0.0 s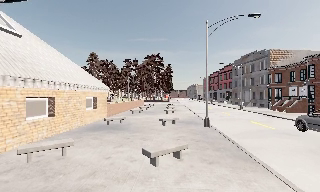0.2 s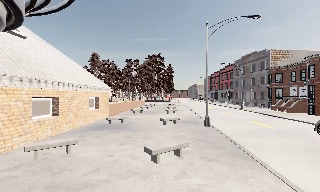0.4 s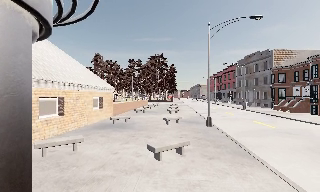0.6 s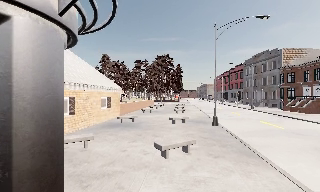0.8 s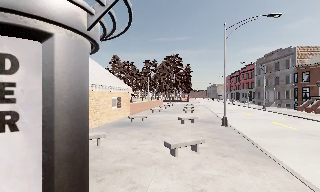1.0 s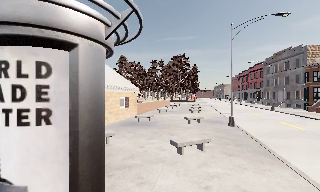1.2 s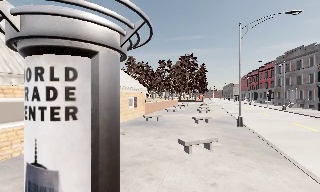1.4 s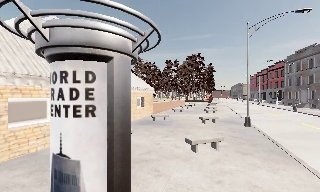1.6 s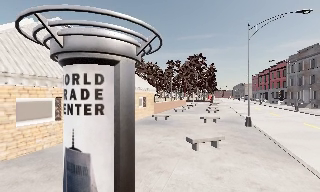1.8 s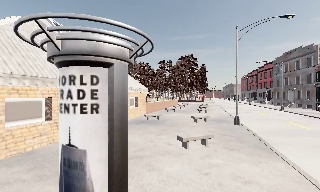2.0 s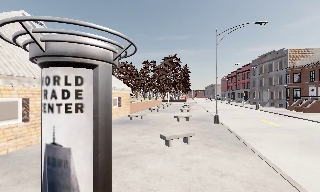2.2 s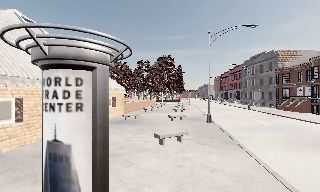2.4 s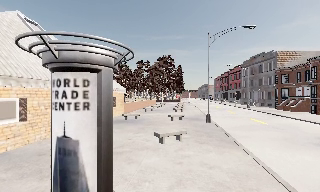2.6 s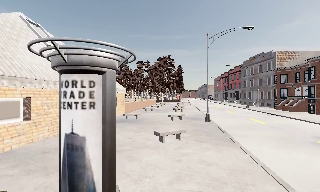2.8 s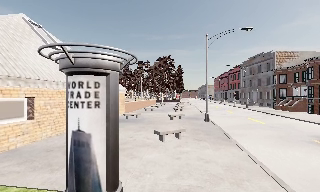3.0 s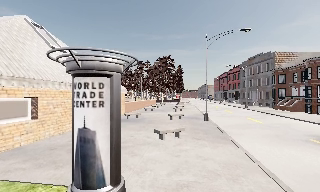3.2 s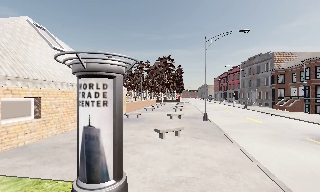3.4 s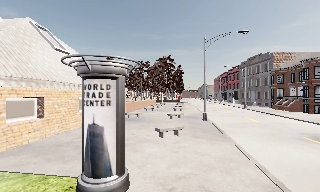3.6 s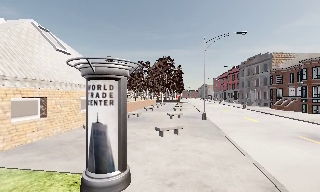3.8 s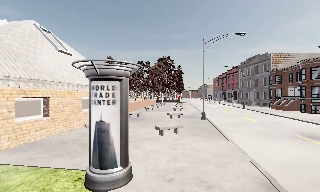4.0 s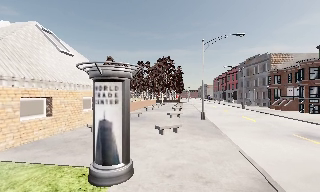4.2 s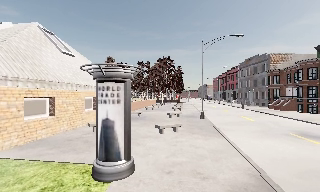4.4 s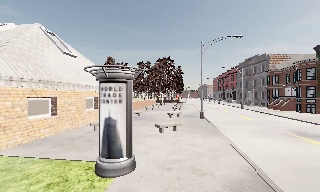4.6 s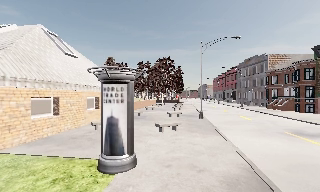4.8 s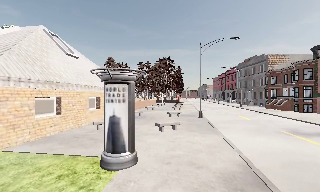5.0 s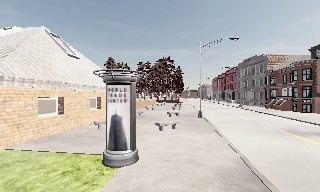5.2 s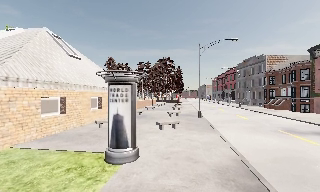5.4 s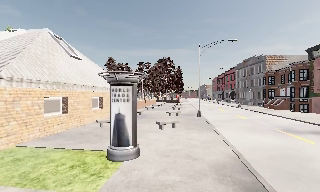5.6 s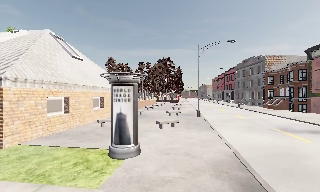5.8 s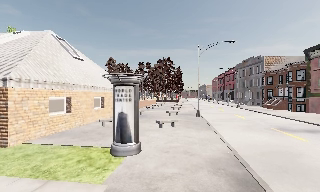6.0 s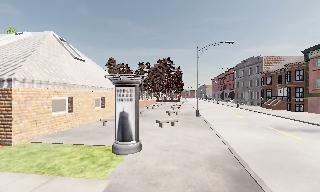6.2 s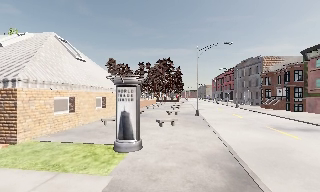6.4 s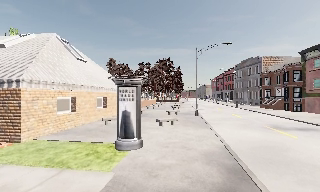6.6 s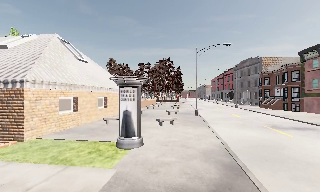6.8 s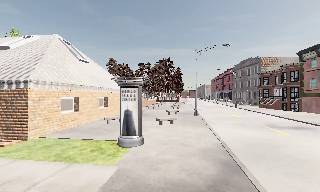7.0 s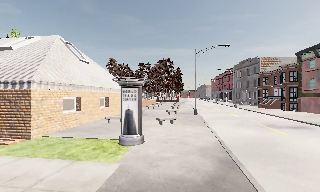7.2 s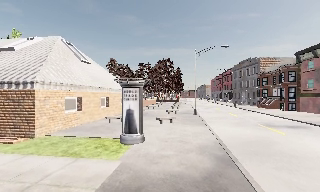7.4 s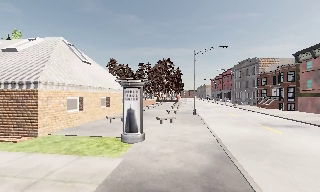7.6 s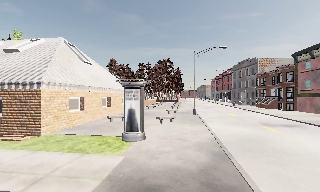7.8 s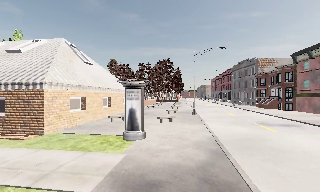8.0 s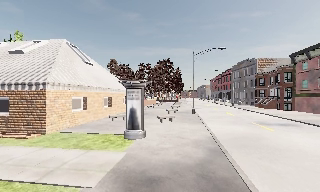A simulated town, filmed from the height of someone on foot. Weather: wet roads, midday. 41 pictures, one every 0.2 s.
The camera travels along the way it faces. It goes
backward.
0.0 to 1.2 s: The camera pans to its left, which is counterclockwise from overhead, by about 10 degrees. It travels backward, about 1 m, so what stands in front gets smaller.
1.2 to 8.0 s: The camera travels backward, about 7 m, so what stands in front gets smaller.
The film runs backward here.
